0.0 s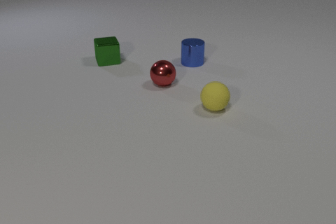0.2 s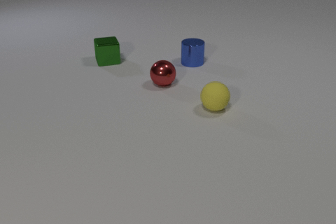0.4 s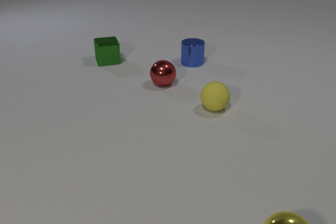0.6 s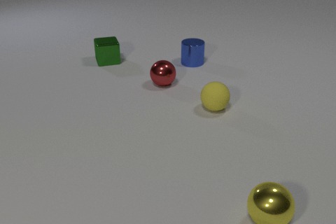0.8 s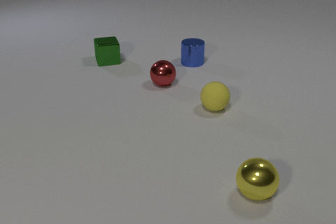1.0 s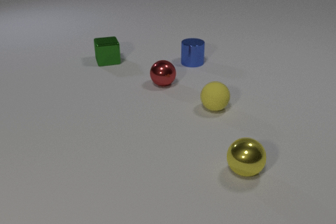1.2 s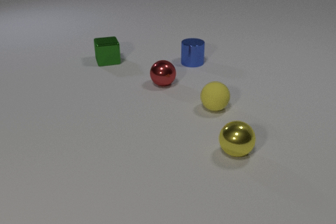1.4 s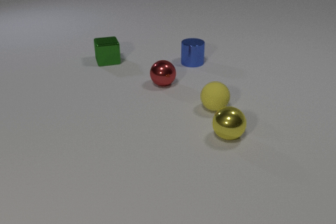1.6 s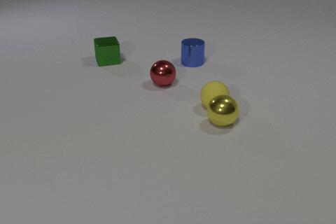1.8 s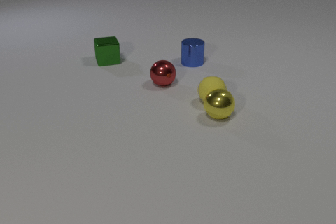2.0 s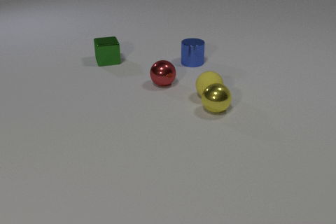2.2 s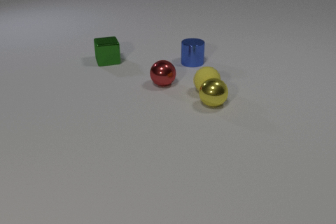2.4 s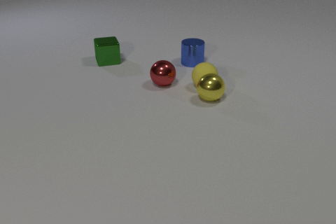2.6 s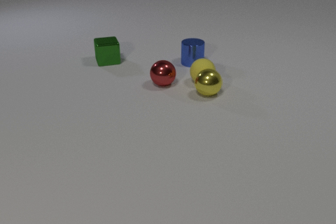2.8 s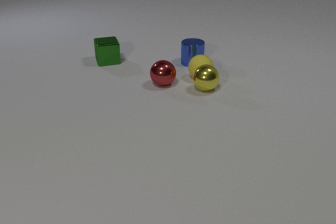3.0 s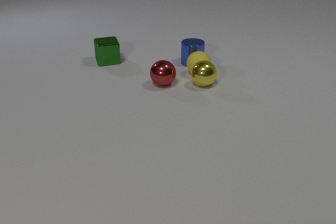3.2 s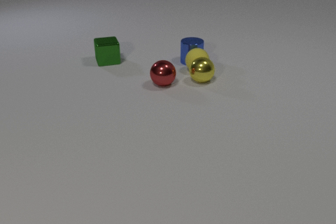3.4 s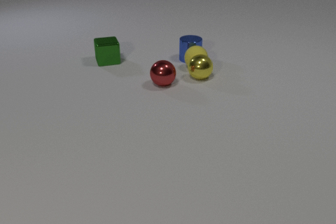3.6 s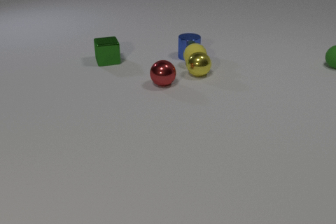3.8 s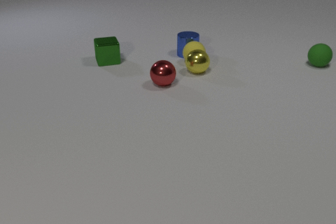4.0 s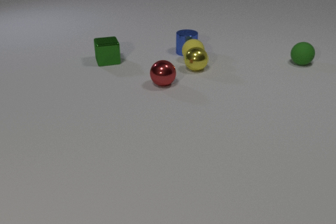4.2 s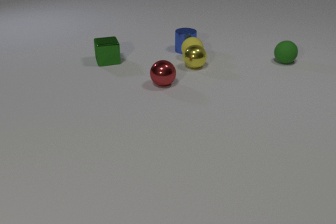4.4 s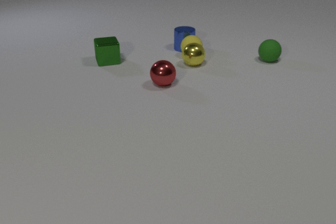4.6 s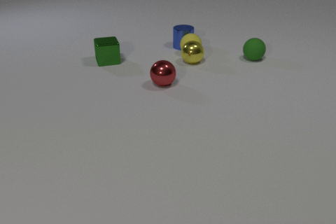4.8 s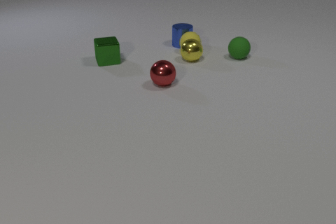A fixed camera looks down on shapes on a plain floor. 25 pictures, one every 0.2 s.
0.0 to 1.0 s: The yellow metal sphere comes in at the bottom edge, rolls away from the camera and to the left.
1.0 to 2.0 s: The yellow metal sphere rolls away from the camera. The yellow rubber sphere rolls away from the camera. The yellow metal sphere and the yellow rubber sphere collide.
2.0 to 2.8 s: The yellow metal sphere rolls away from the camera. The yellow rubber sphere rolls away from the camera.
2.8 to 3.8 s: The yellow metal sphere rolls away from the camera. The yellow rubber sphere rolls away from the camera. The blue metal cylinder slides away from the camera. The green rubber sphere comes in at the right edge, rolls to the left. The yellow rubber sphere and the blue metal cylinder collide.
3.8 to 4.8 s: The yellow metal sphere rolls away from the camera. The yellow rubber sphere rolls away from the camera. The blue metal cylinder slides away from the camera. The green rubber sphere rolls to the left.
What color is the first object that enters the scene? yellow.
How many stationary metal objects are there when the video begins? 3.
Are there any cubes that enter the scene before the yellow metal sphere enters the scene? no.
